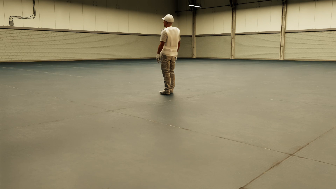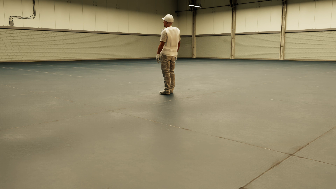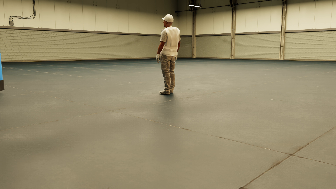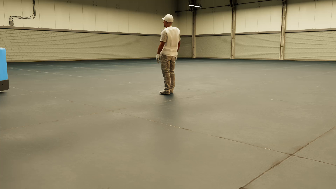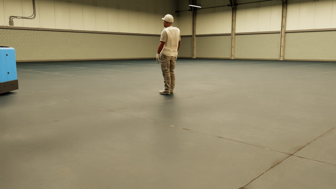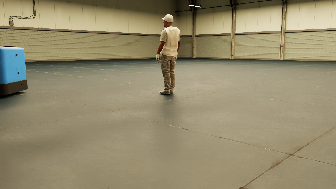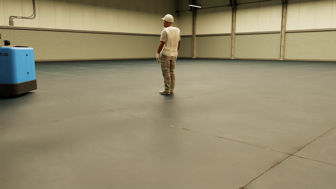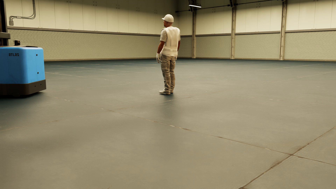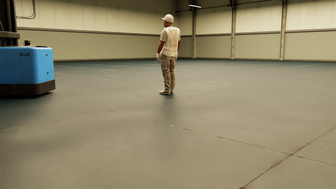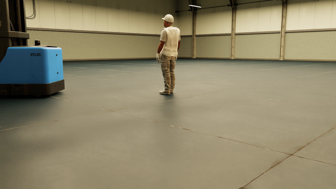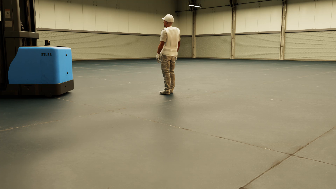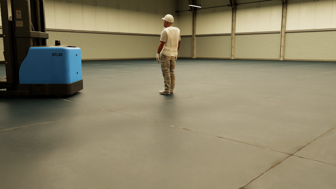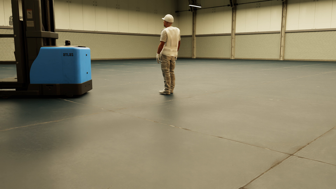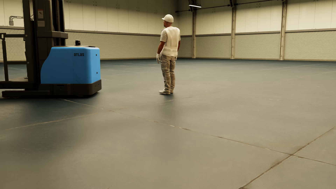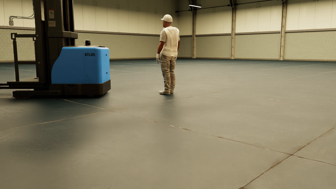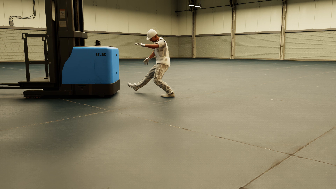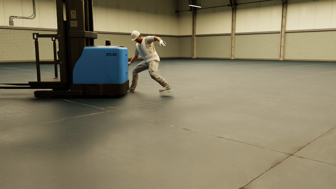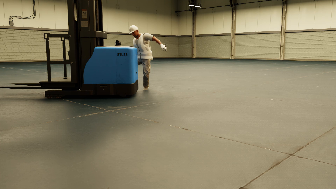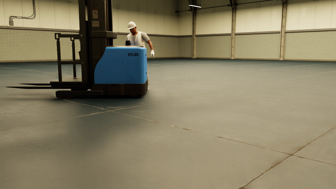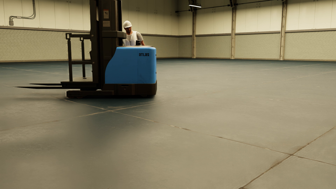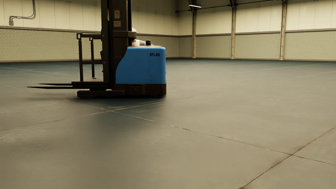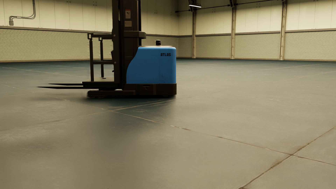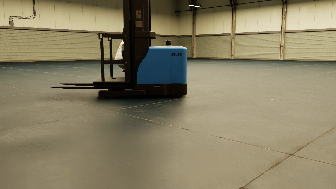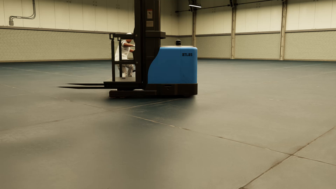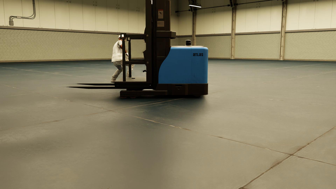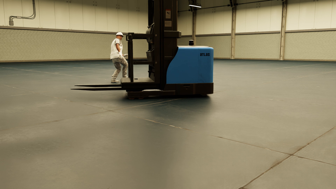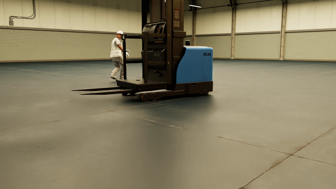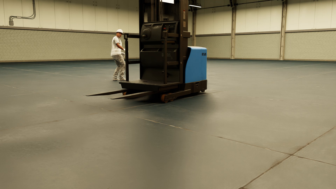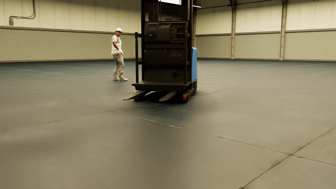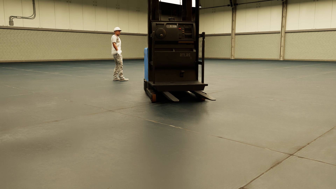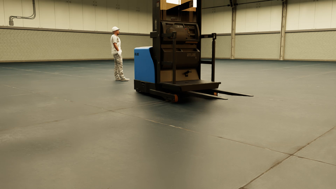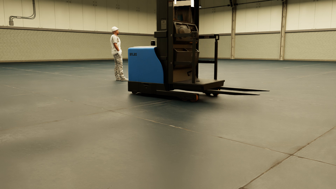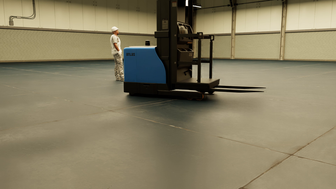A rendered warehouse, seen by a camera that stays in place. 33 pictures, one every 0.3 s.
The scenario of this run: Near miss between a forklift and a person.
